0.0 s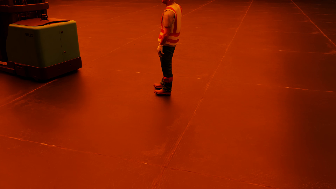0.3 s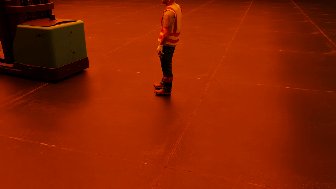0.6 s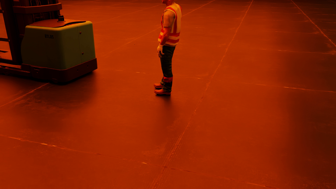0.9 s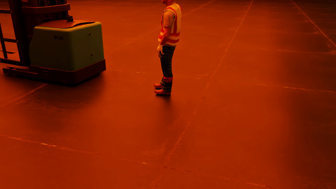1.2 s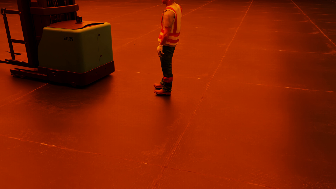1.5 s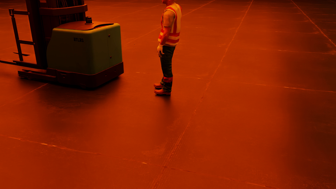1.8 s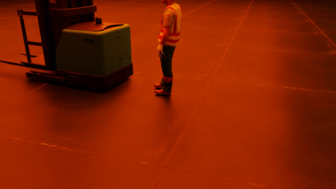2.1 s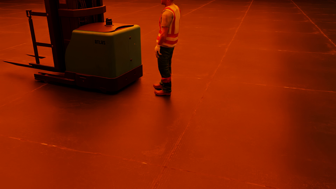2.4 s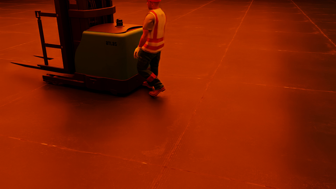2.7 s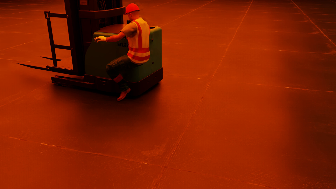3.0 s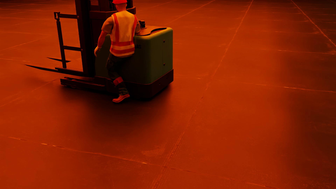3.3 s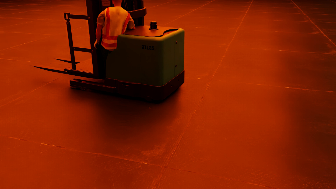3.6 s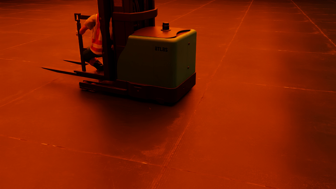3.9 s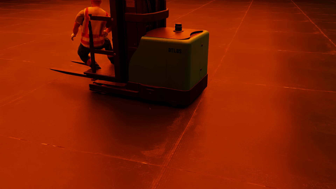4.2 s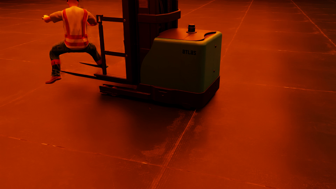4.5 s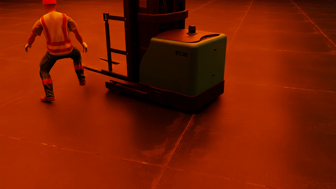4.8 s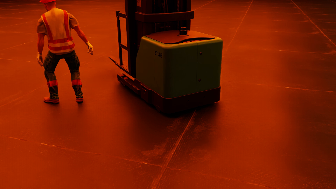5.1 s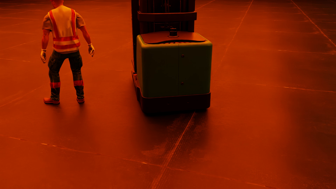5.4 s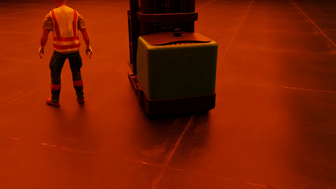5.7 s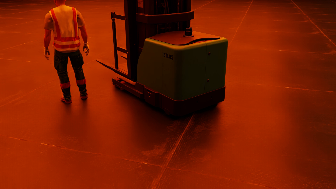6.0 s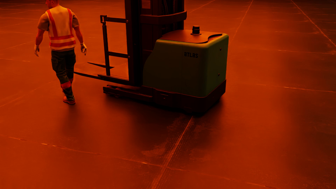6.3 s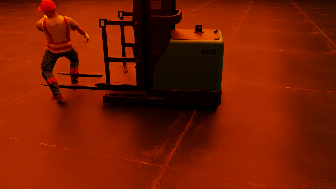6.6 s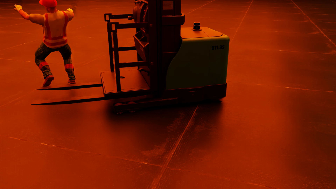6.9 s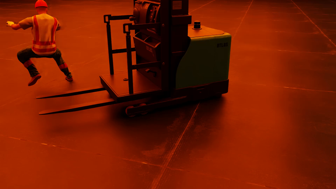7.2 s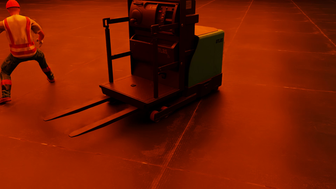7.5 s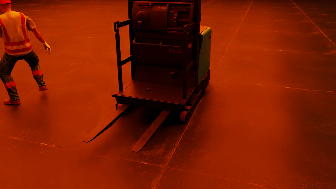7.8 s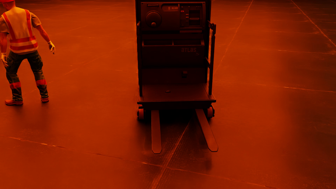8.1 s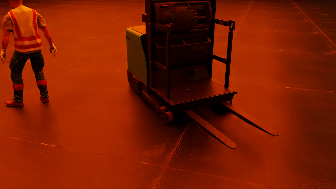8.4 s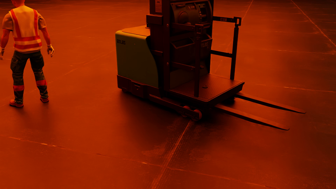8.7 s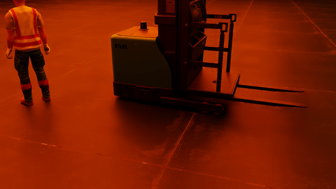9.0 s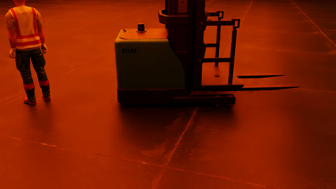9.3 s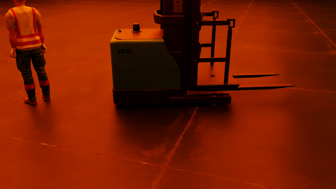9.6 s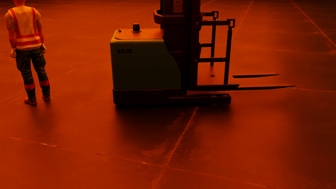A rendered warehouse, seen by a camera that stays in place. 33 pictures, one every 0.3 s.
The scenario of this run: Near miss between a forklift and a person.
